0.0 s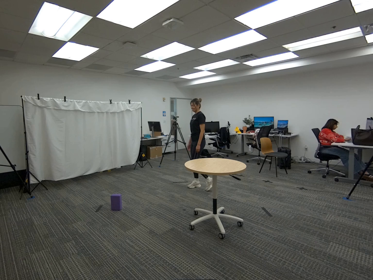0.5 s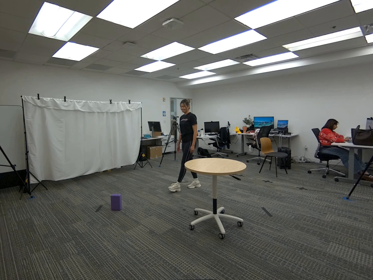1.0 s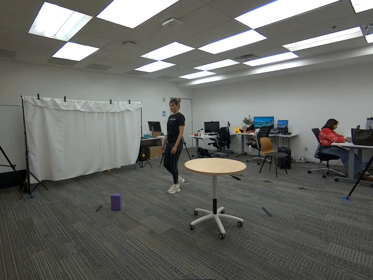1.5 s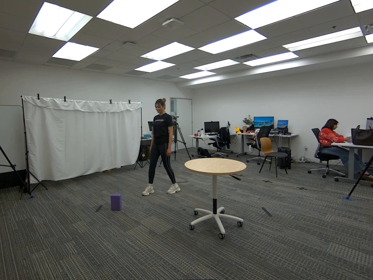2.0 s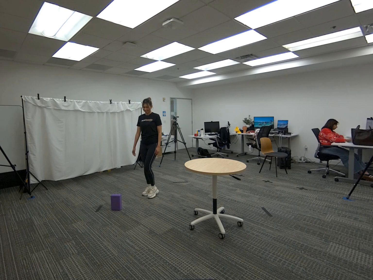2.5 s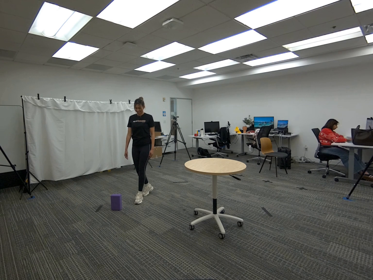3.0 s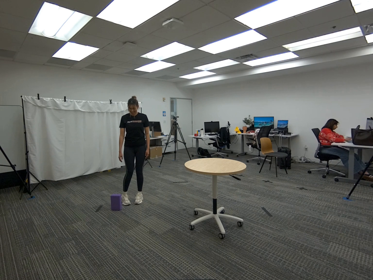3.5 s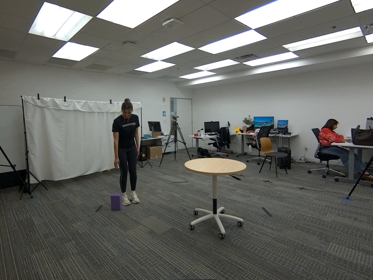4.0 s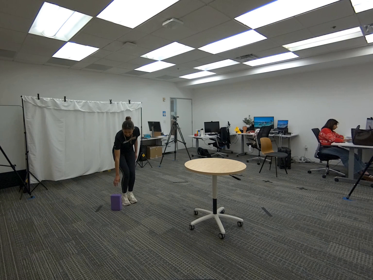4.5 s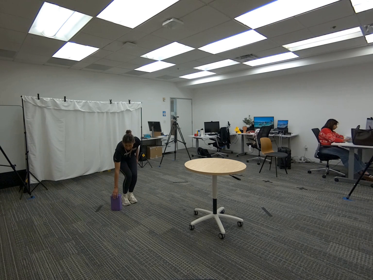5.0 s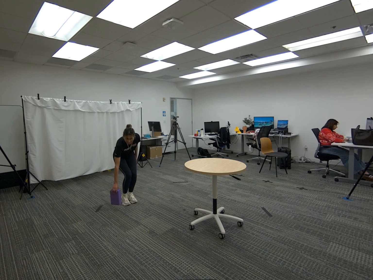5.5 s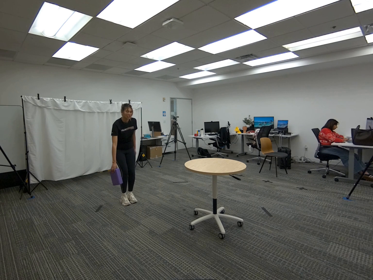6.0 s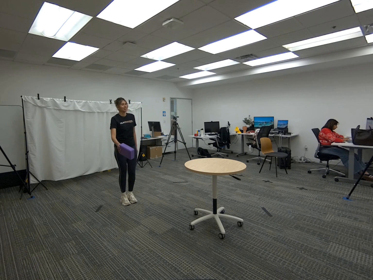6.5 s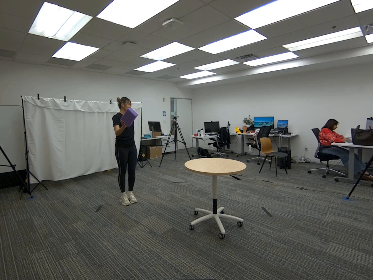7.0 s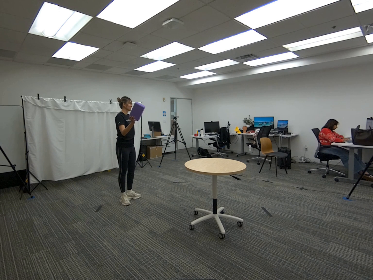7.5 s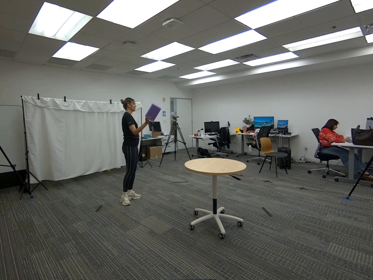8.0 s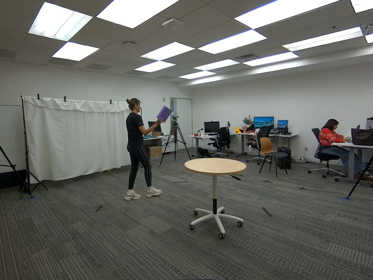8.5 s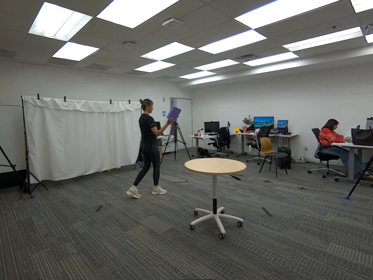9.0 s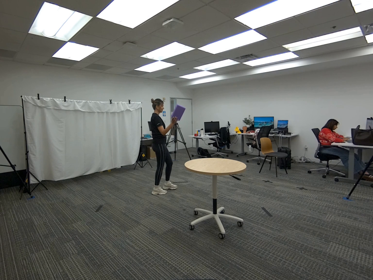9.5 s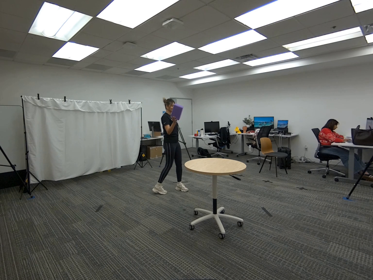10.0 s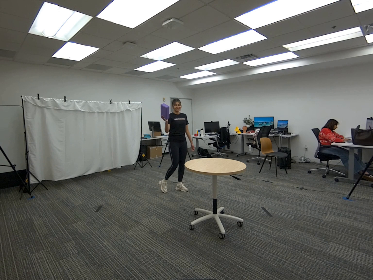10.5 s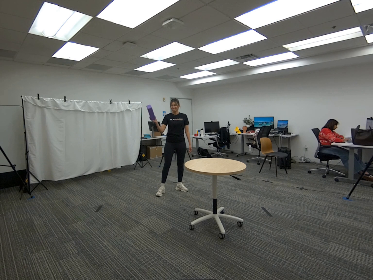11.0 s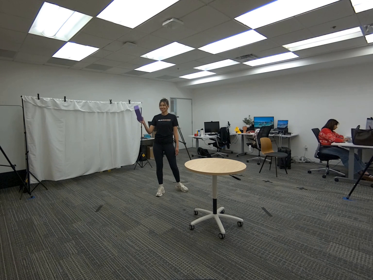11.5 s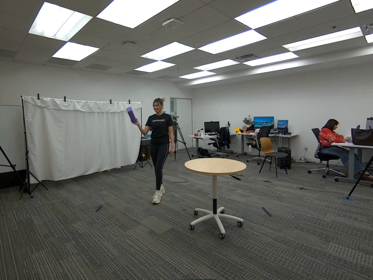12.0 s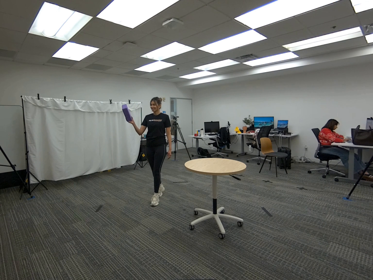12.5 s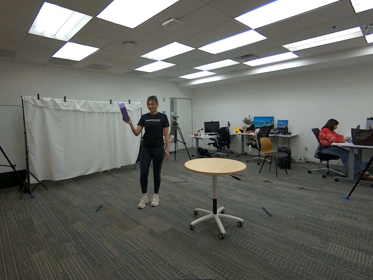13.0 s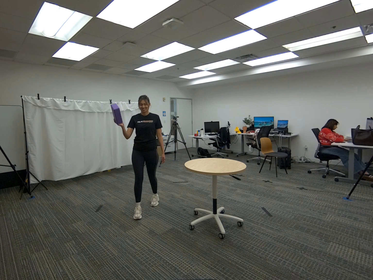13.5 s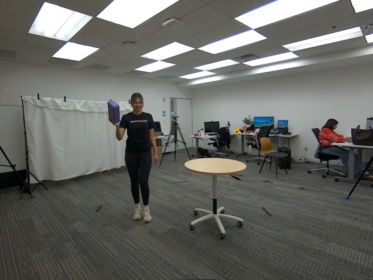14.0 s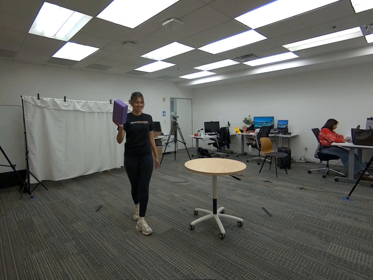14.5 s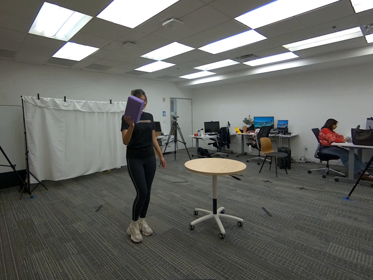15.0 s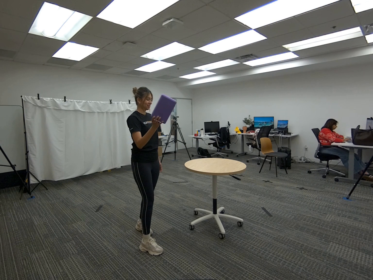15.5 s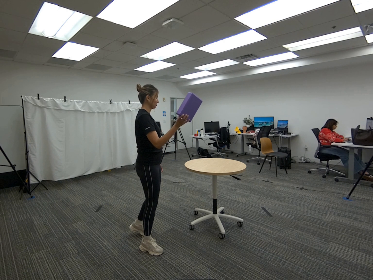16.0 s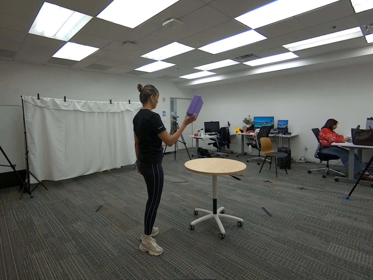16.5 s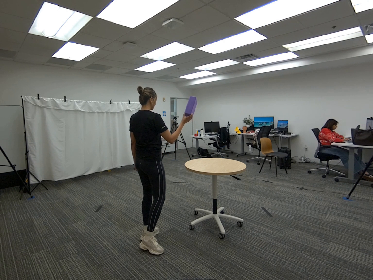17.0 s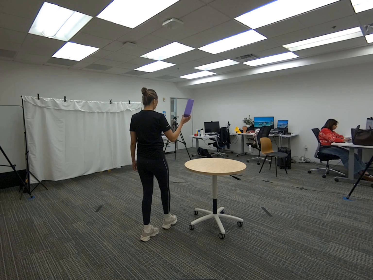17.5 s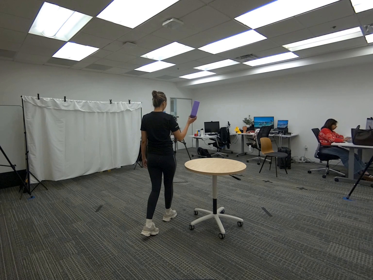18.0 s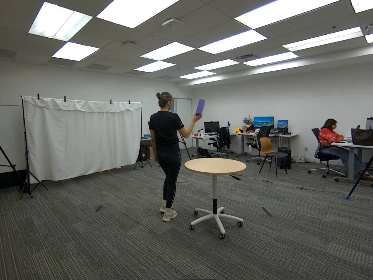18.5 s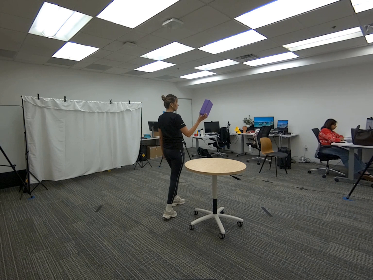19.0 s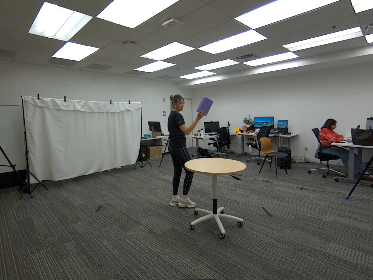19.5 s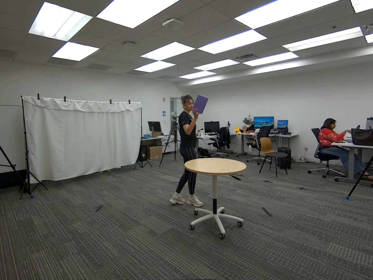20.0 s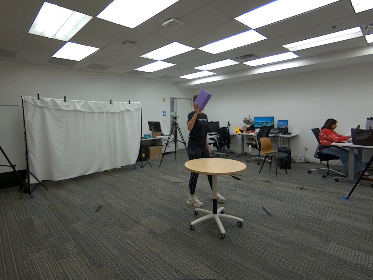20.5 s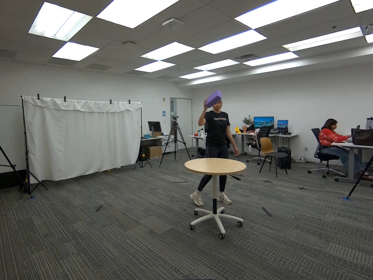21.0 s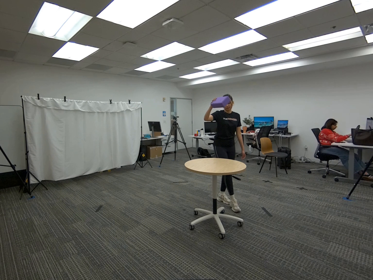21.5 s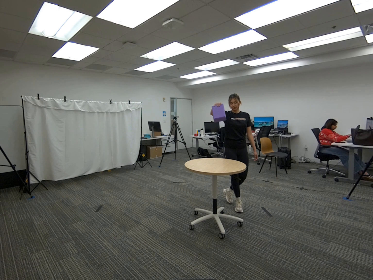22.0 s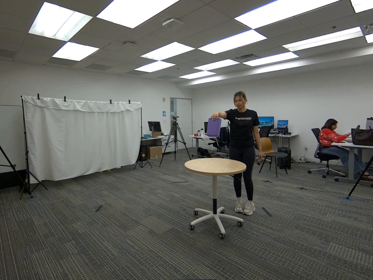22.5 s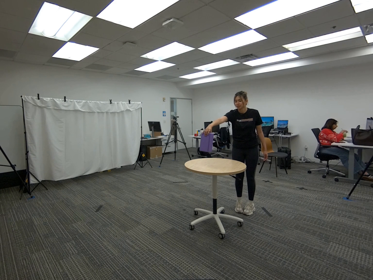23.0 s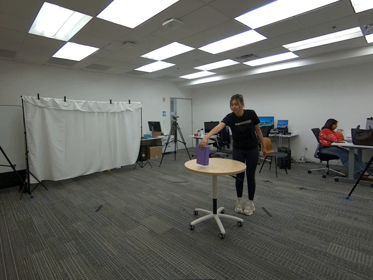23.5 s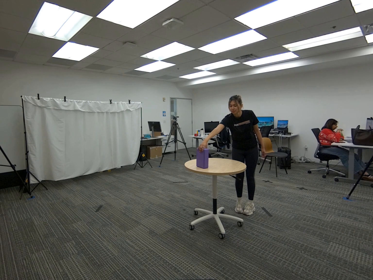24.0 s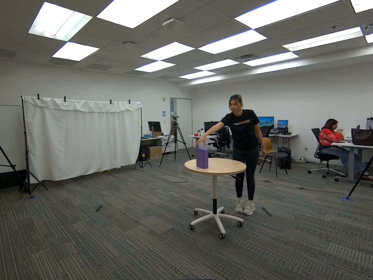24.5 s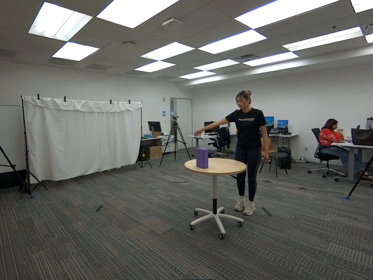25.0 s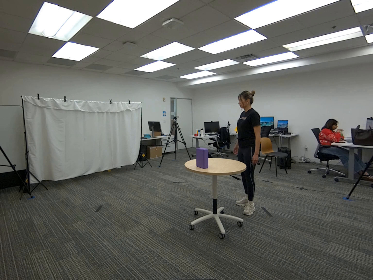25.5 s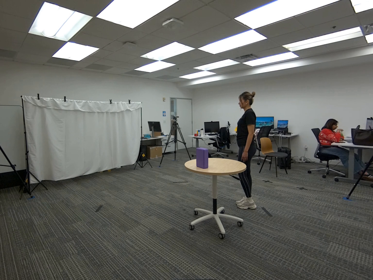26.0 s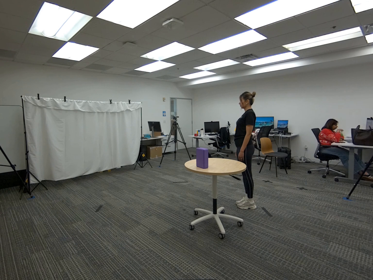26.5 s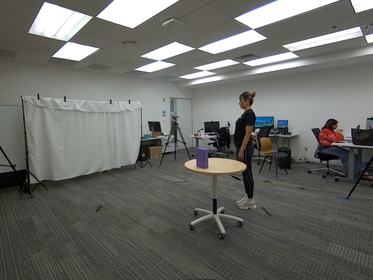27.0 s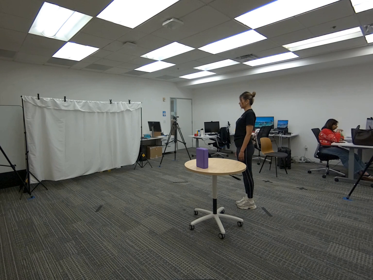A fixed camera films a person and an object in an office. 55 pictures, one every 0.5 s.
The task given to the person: Walk over to the yoga block on the ground and using your right hand pick up the yoga block and place the yoga block on the round table.
